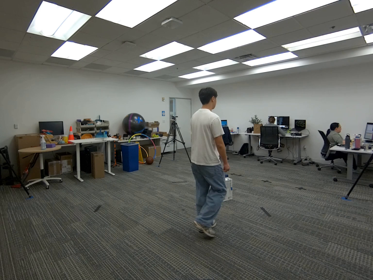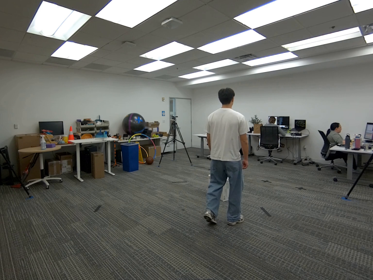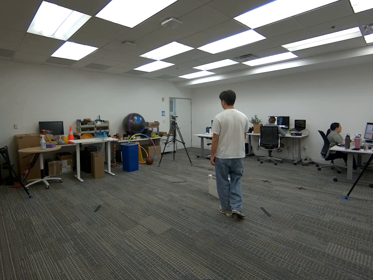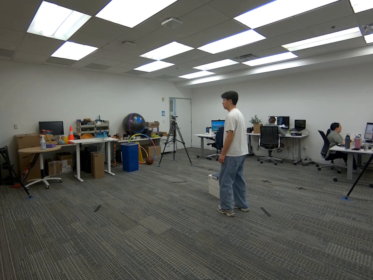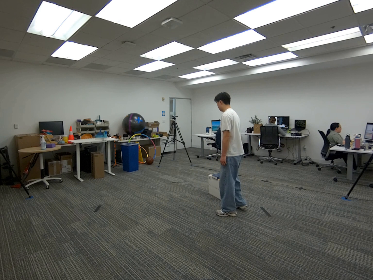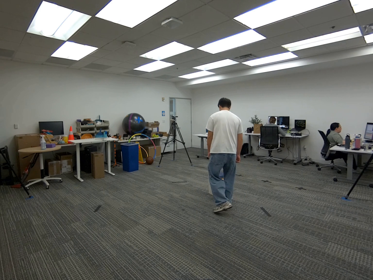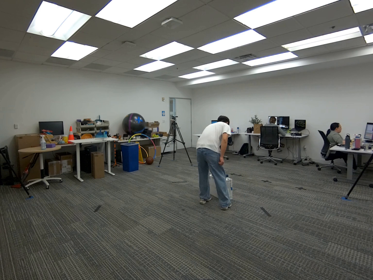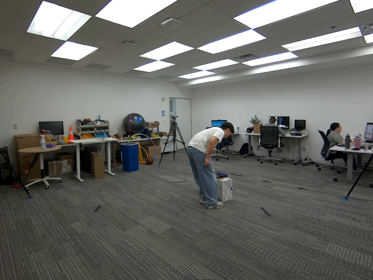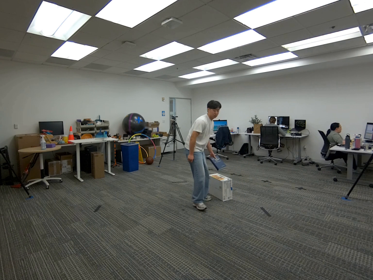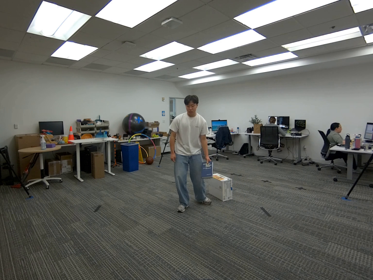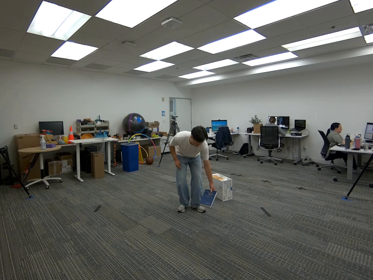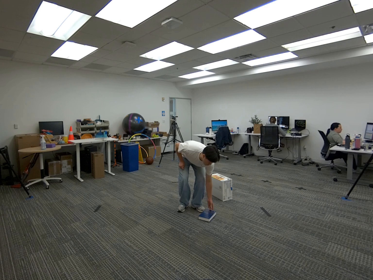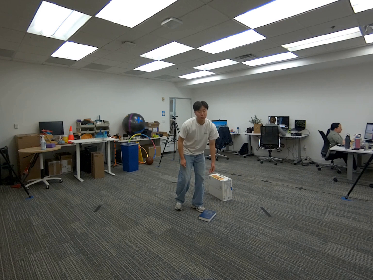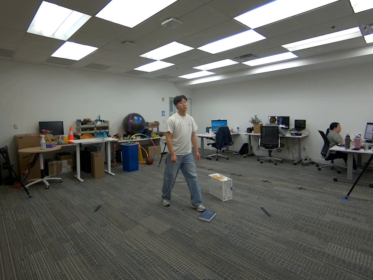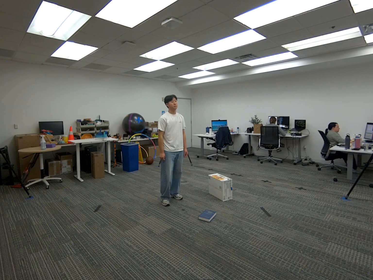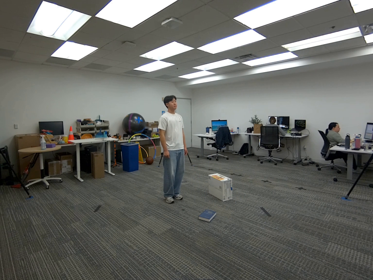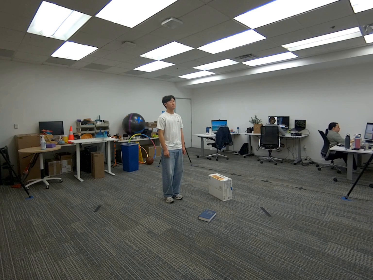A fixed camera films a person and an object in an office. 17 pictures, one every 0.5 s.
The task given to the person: Walk to the dark blue book on the snack box, use your left hand to pick up the book, walk around and place the book on the floor.
